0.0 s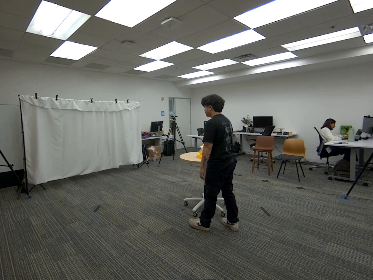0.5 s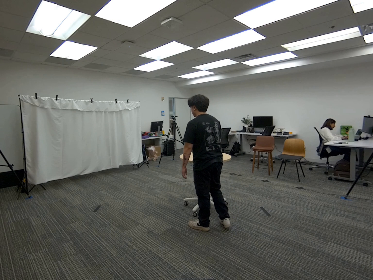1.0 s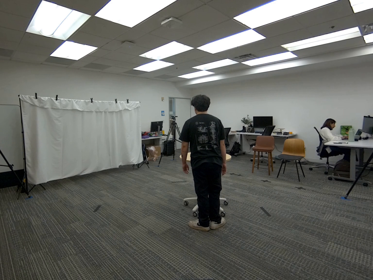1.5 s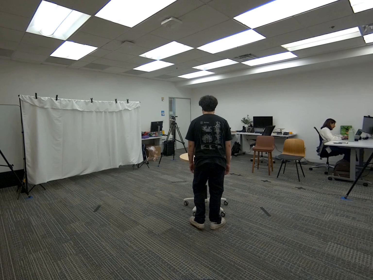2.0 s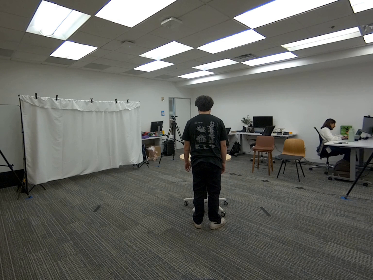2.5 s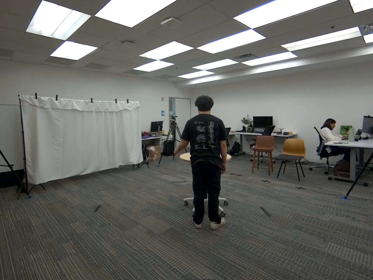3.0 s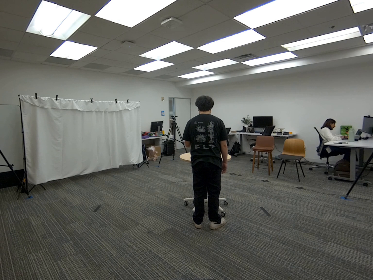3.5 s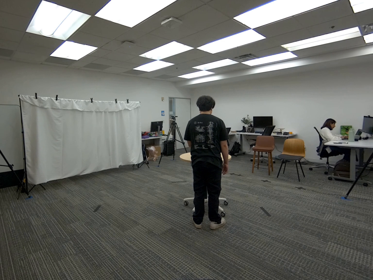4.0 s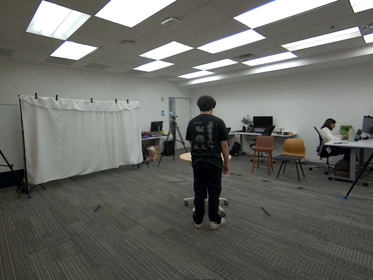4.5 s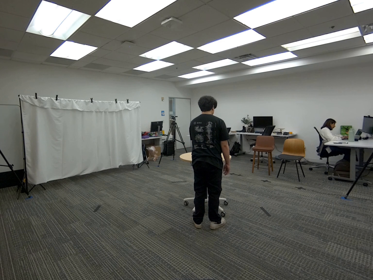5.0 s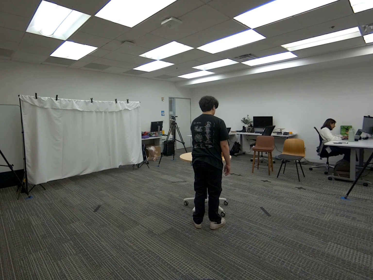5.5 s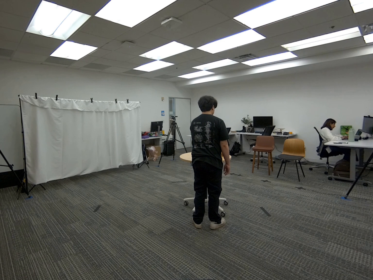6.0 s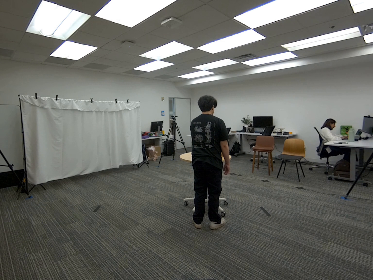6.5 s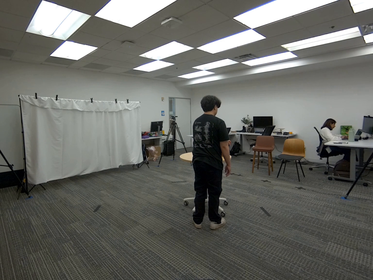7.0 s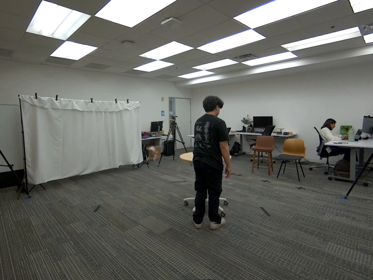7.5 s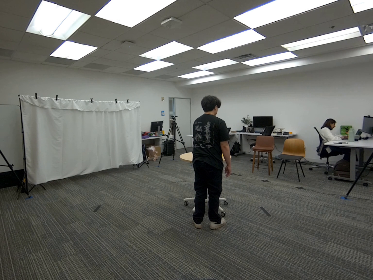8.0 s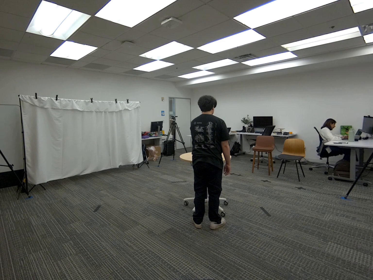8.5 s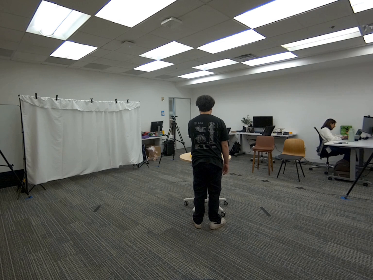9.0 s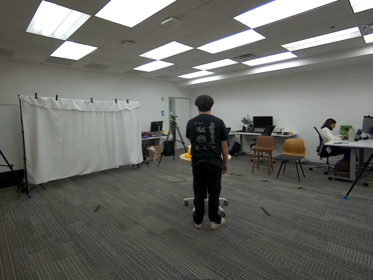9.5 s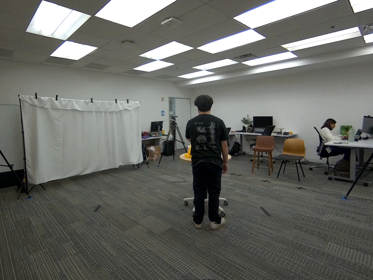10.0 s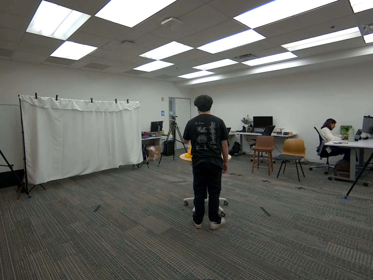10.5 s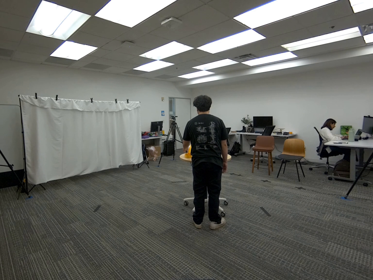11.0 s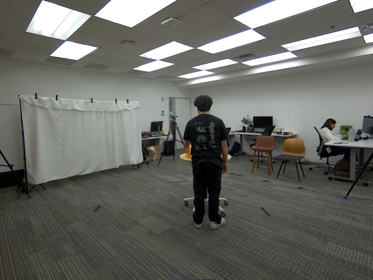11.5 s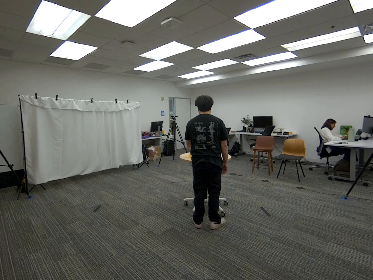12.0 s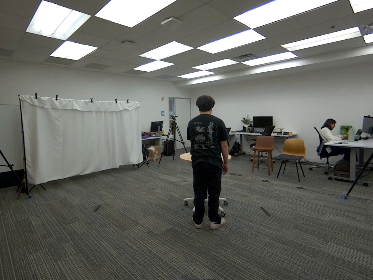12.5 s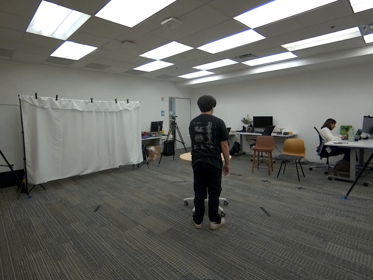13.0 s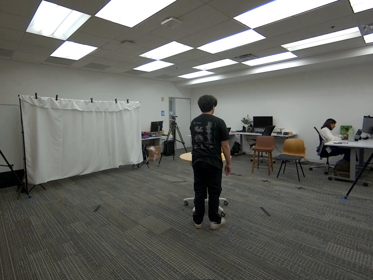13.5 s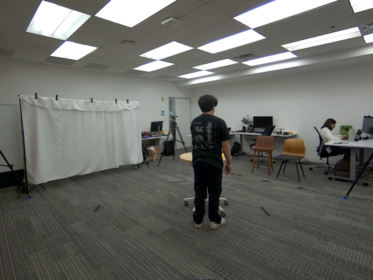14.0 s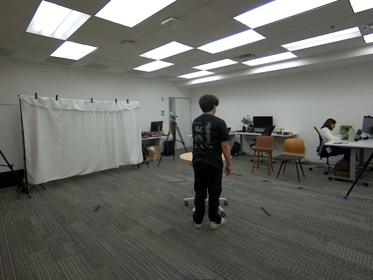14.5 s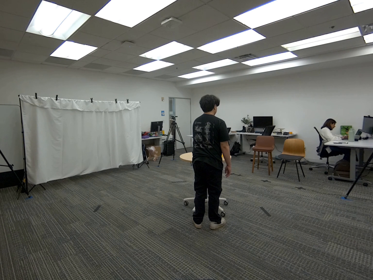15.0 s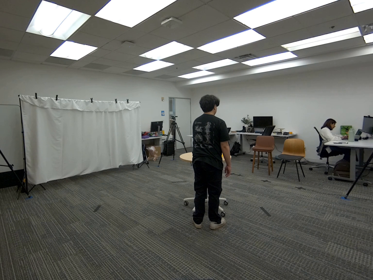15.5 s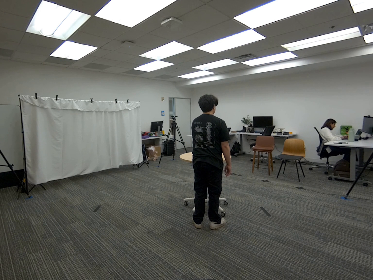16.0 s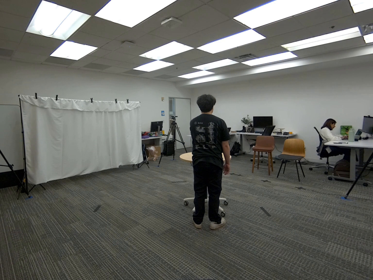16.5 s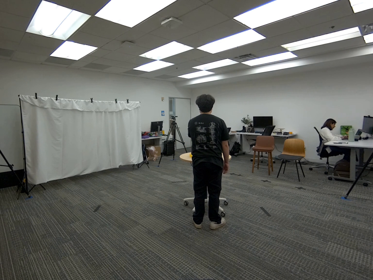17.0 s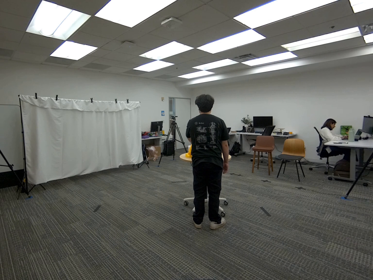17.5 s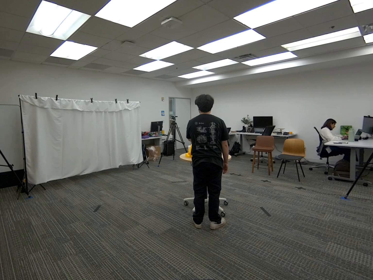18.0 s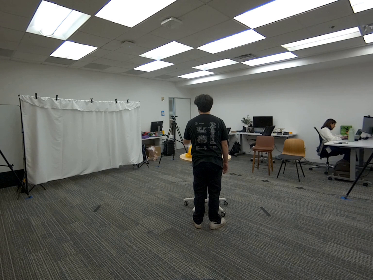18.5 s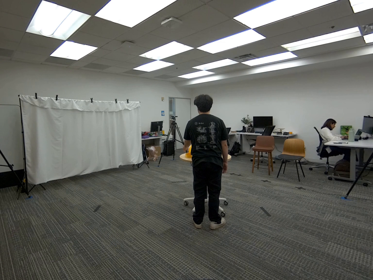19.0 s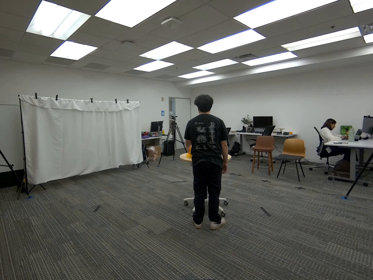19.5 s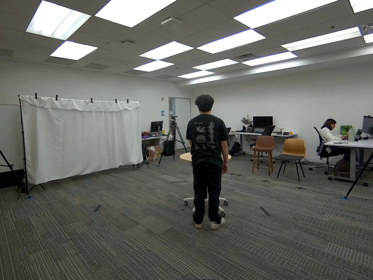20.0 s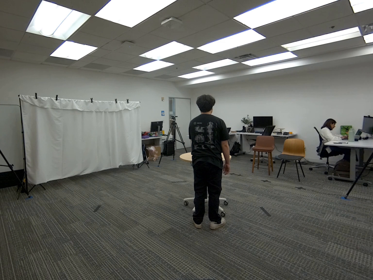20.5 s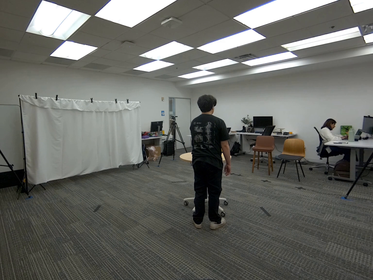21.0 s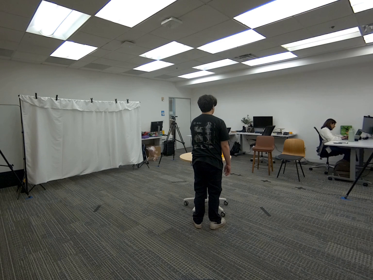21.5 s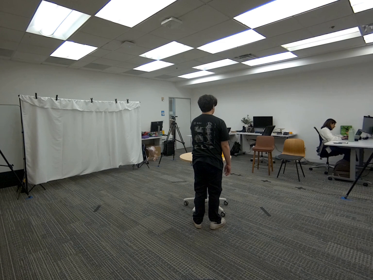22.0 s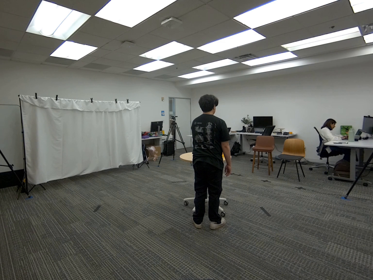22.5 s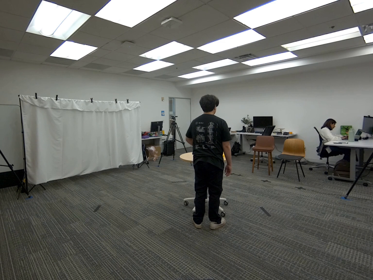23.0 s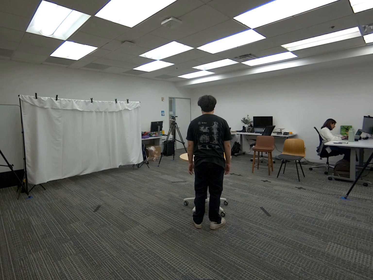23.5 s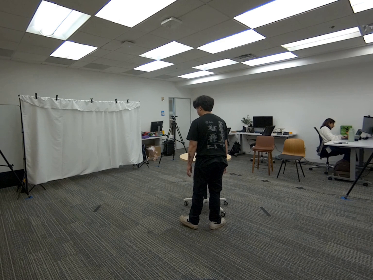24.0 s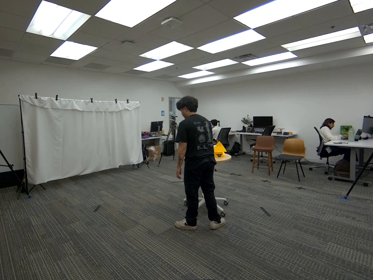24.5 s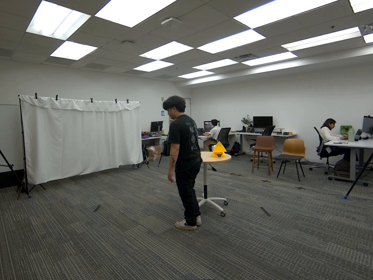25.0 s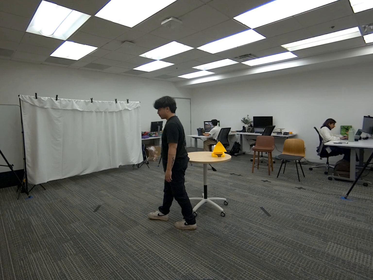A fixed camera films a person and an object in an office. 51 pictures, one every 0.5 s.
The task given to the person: Walk over to the yellow toy on the round table and slide it back and forth across the round table using your left hand. Step away from the table when finished.
